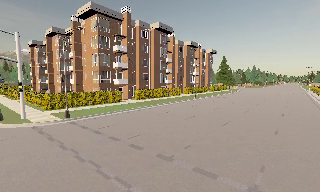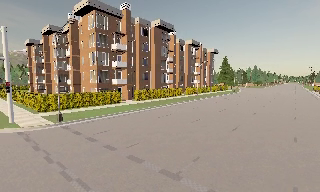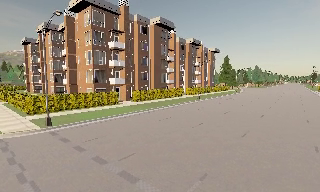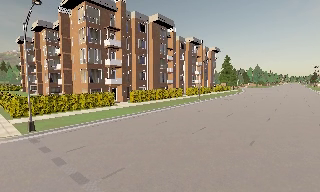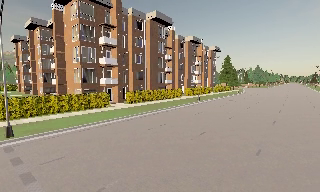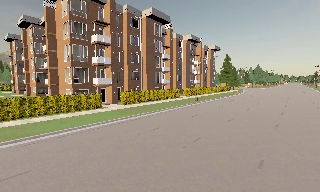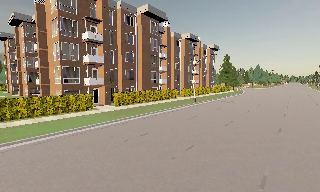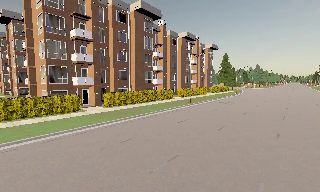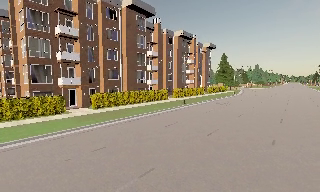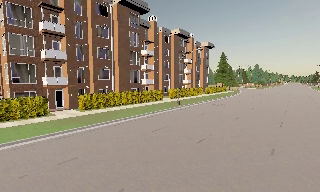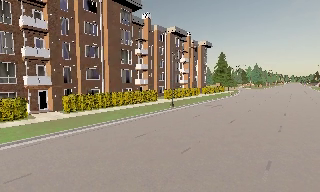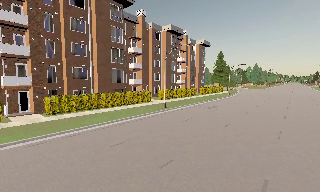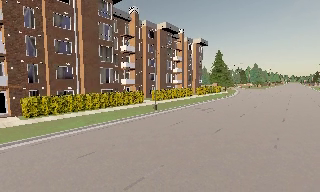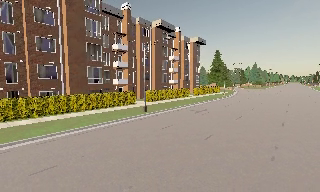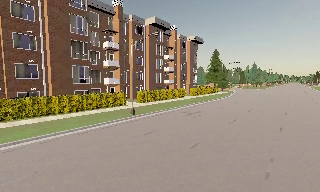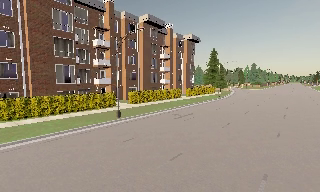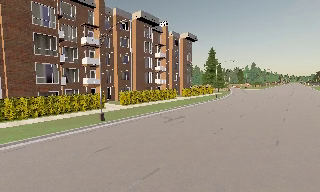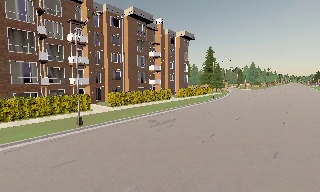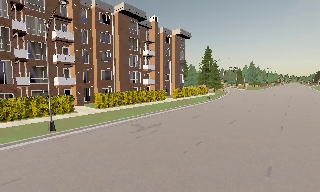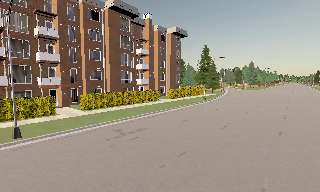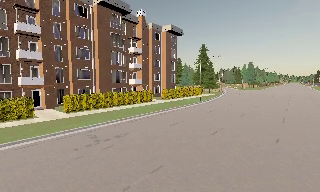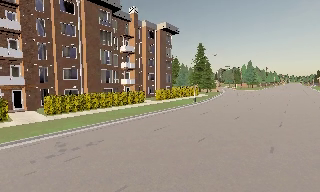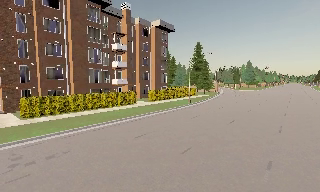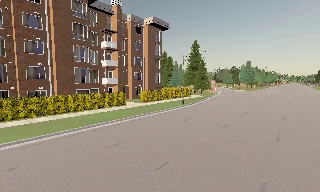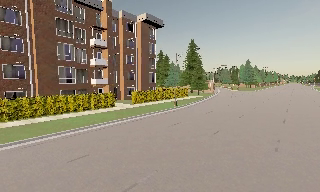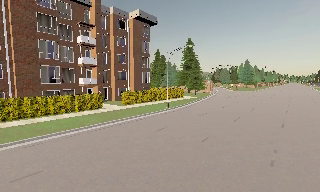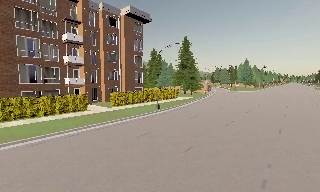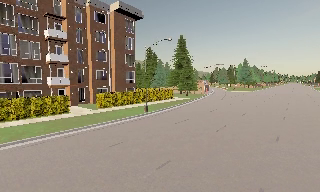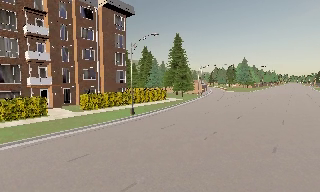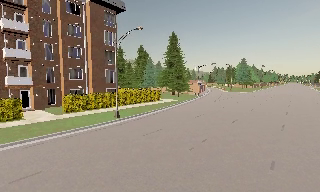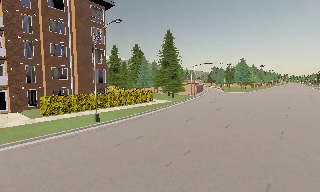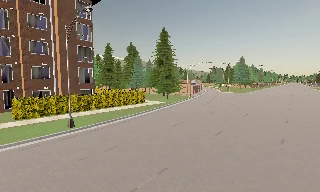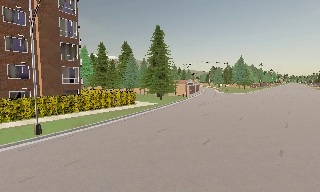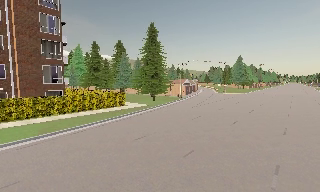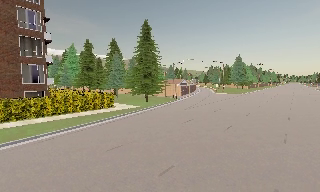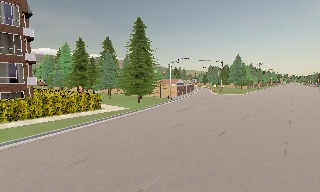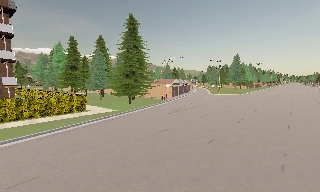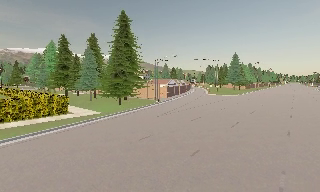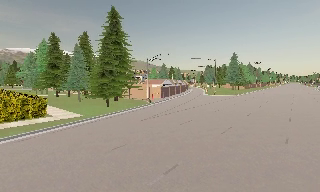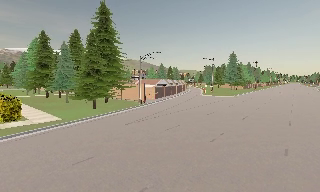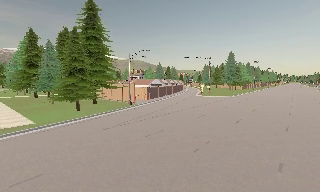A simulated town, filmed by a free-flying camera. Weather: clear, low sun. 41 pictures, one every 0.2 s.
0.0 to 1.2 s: The camera travels forward, about 8 m, so what stands in front looms larger.
1.2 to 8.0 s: The camera travels forward and to its right, about 65 m, so what stands in front looms larger.
The film runs forward here.
